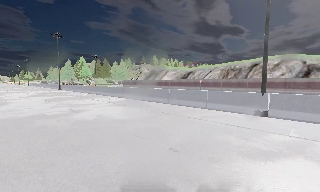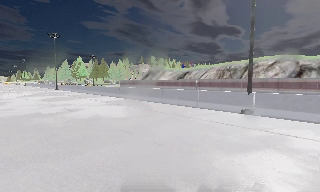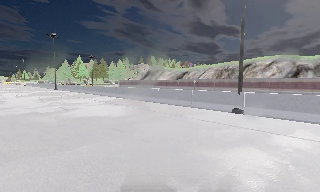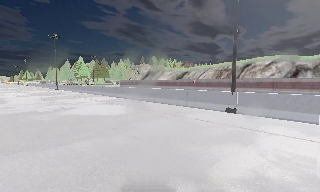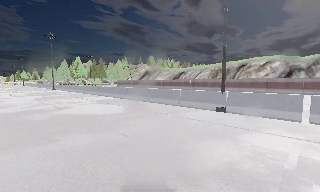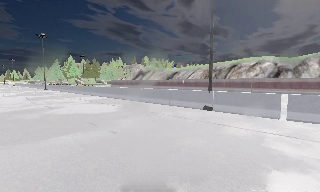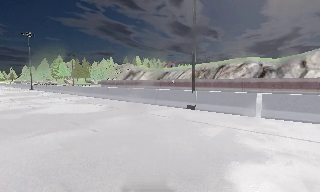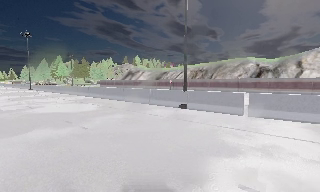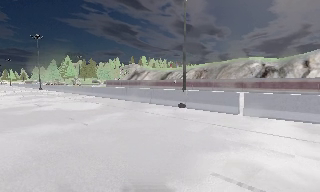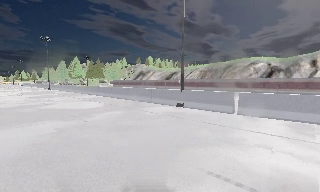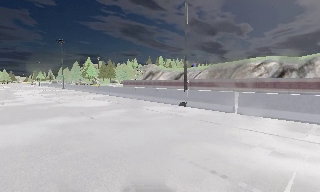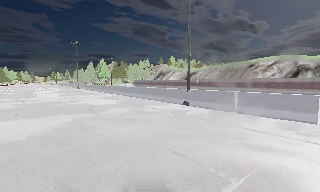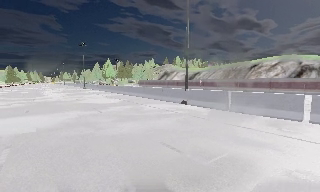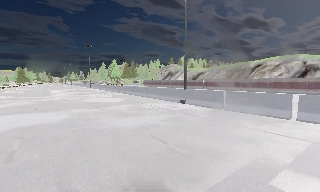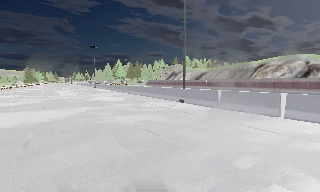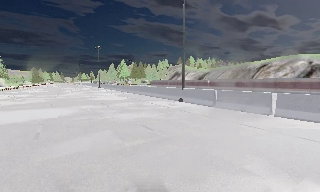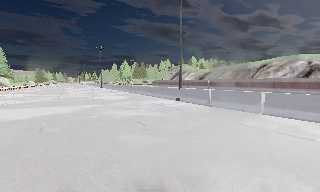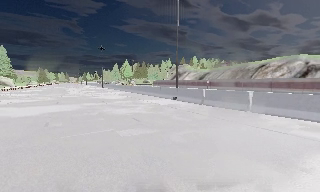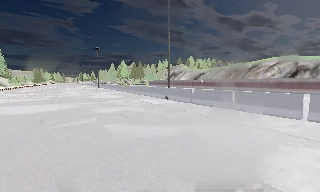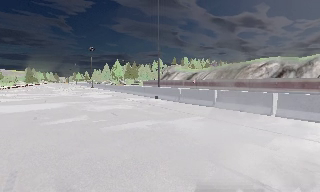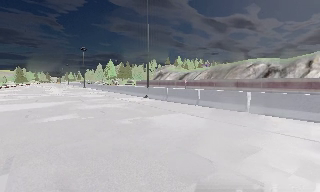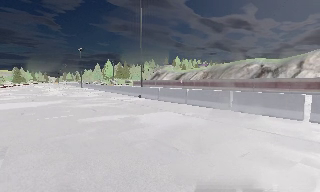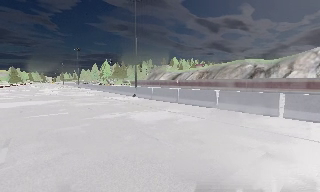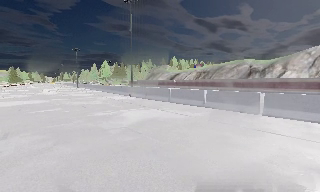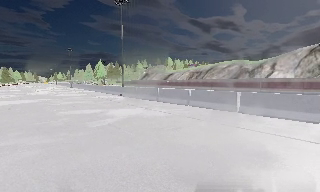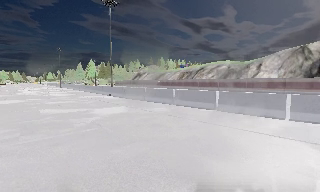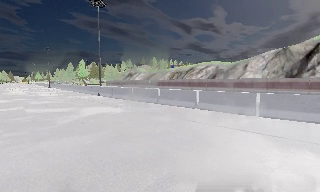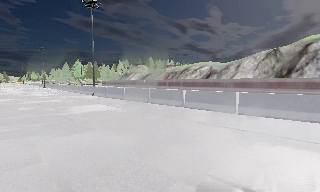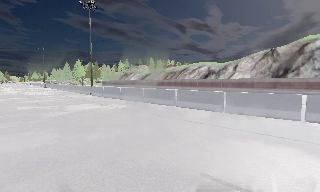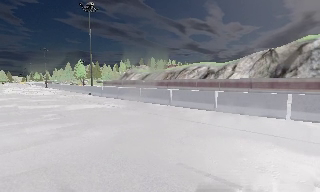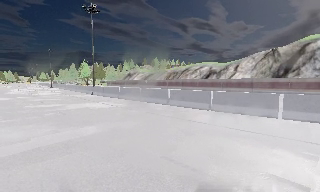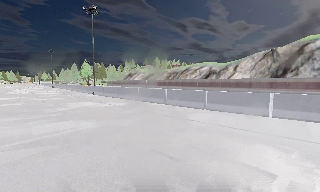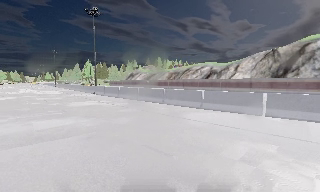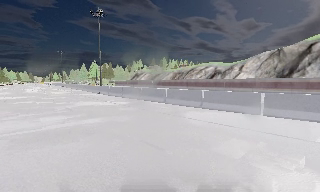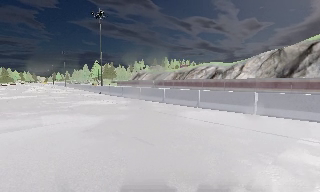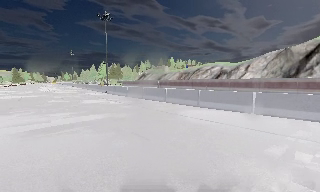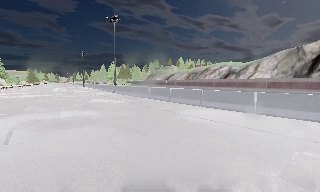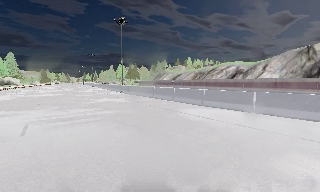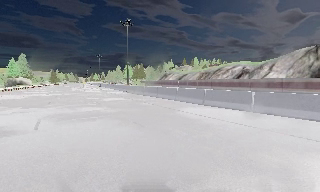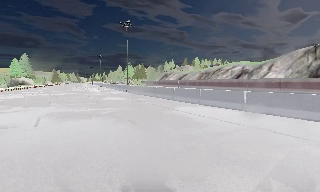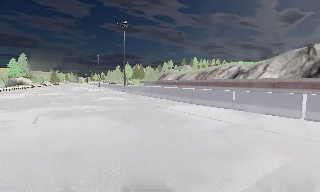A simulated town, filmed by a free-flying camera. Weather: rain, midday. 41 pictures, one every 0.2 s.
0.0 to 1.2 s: The camera travels to its right and backward, about 3 m, so close, fixed things drift to the left.
1.2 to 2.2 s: The camera pans to its left, which is counterclockwise from overhead, by about 15 degrees. It travels to its right and backward, about 3.5 m.
2.2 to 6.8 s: The camera travels backward and to its right, about 16 m, so what stands in front gets smaller.
6.8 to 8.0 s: The camera pans to its left, which is counterclockwise from overhead, by about 10 degrees. It travels backward and to its right, about 3.5 m, so what stands in front gets smaller.
The film runs forward here.
